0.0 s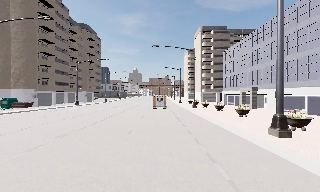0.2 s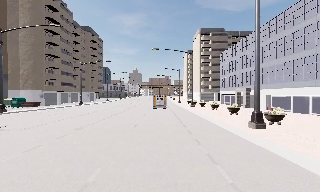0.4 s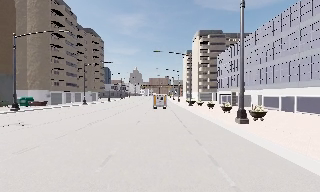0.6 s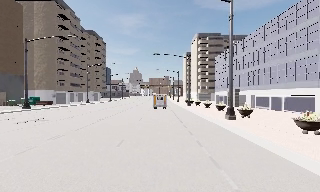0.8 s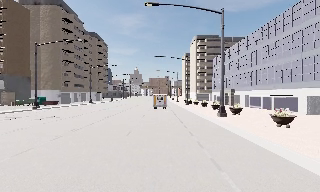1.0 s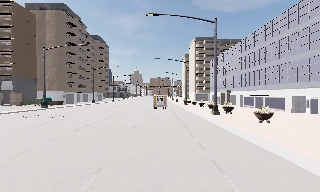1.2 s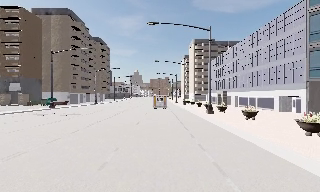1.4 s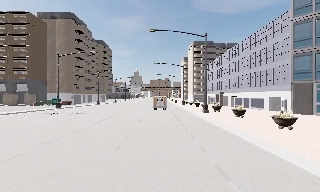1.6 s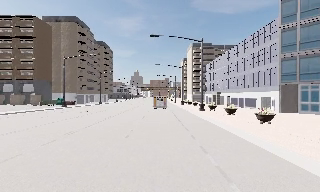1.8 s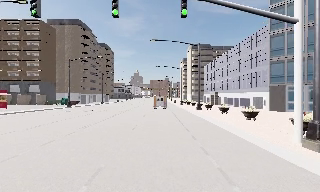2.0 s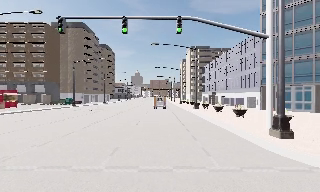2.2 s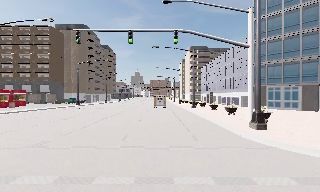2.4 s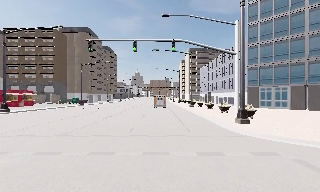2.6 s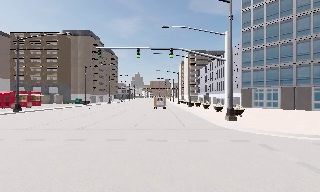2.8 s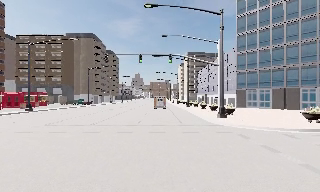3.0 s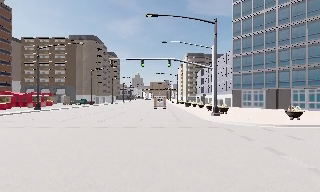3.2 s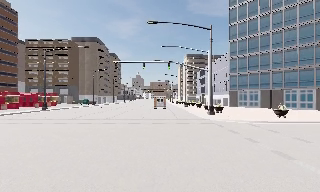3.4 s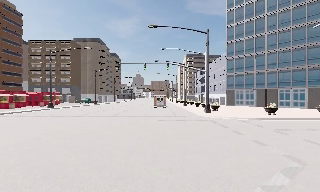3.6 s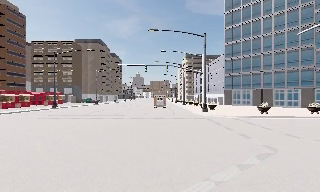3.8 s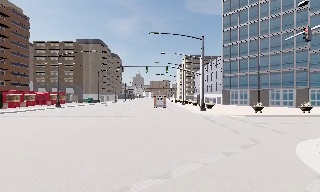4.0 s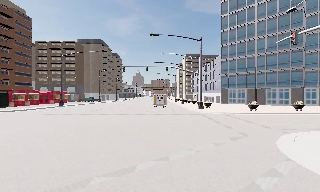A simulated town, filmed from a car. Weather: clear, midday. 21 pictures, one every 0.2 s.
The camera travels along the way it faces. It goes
backward.
0.0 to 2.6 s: The camera travels backward, about 25 m, so what stands in front gets smaller.
2.6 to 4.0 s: The camera travels backward, about 10 m, so what stands in front gets smaller. It loses speed.
The film runs backward here.
